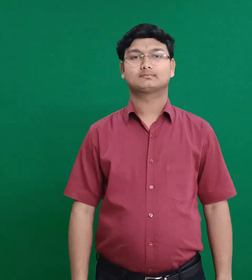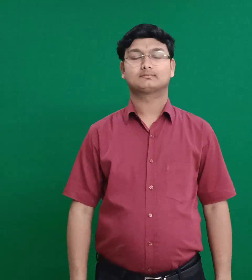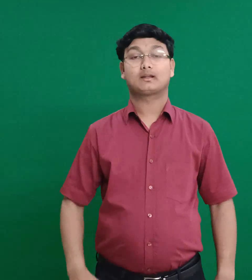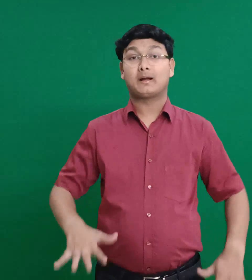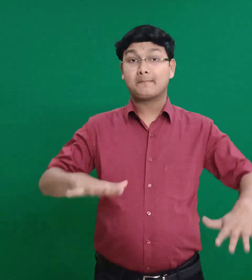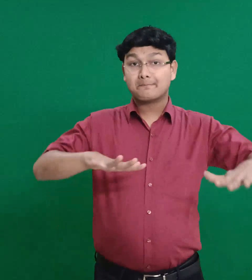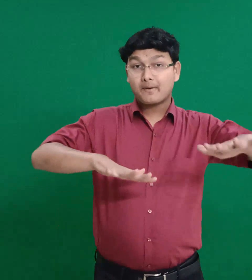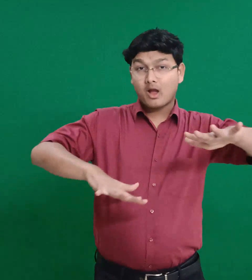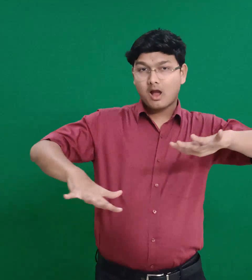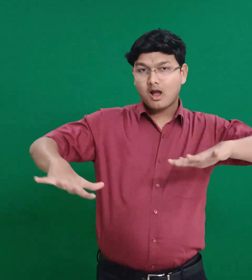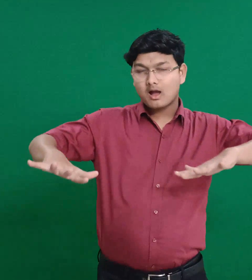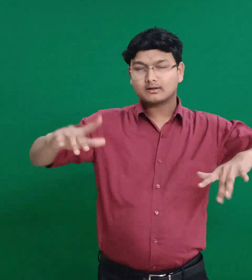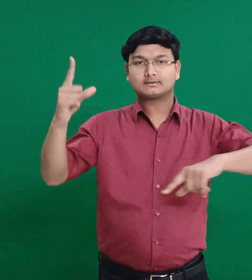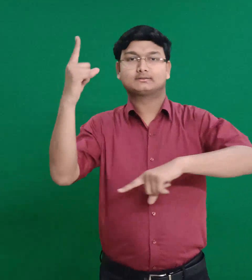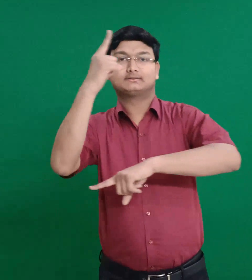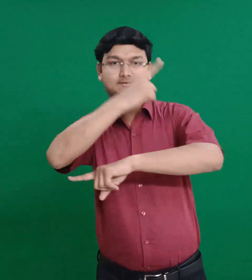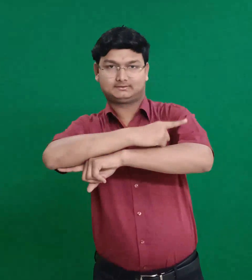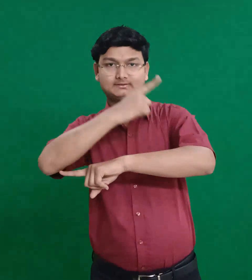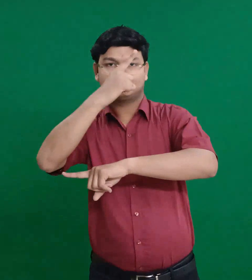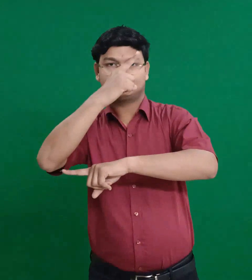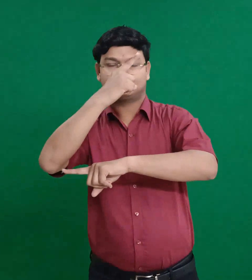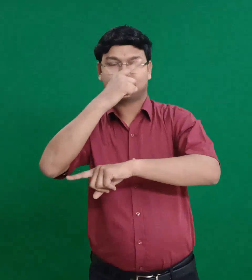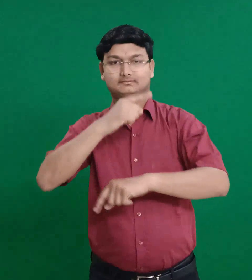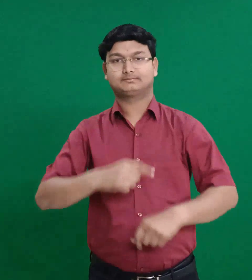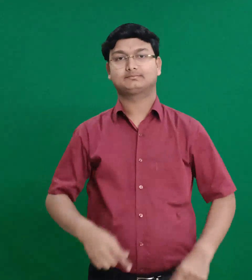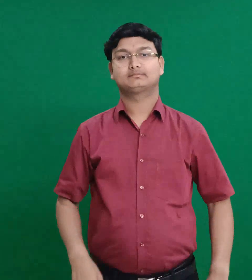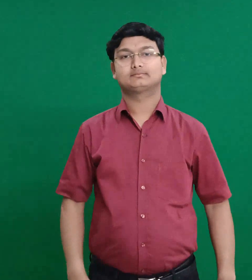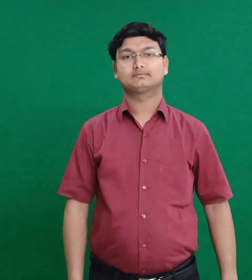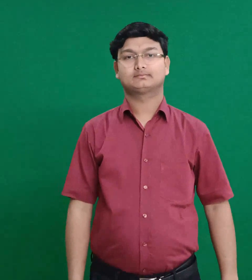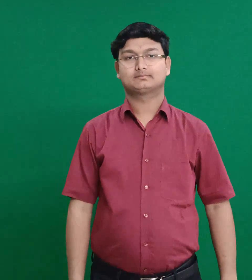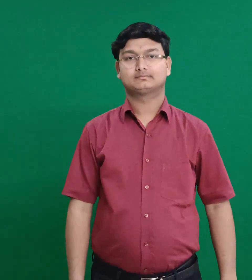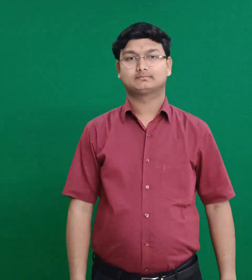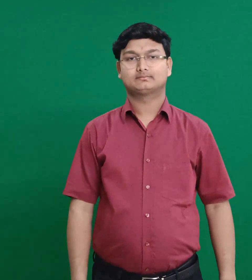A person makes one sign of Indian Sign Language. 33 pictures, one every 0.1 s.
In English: the day of preparation
